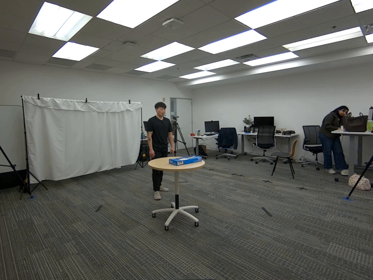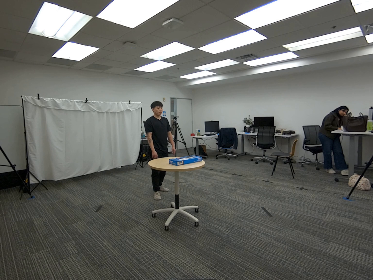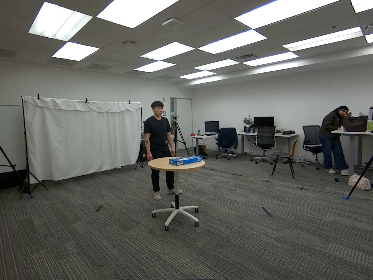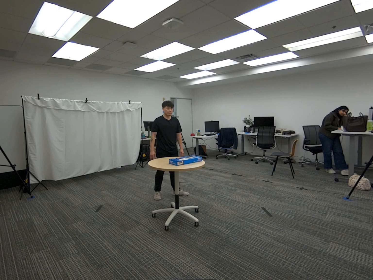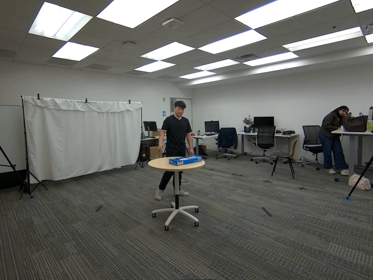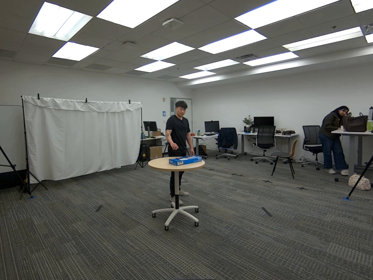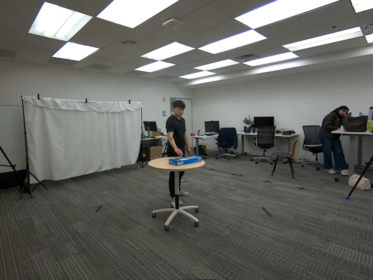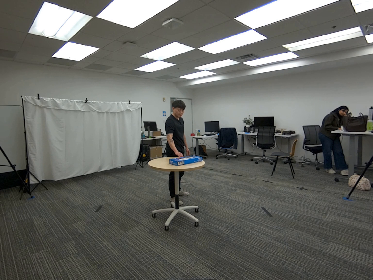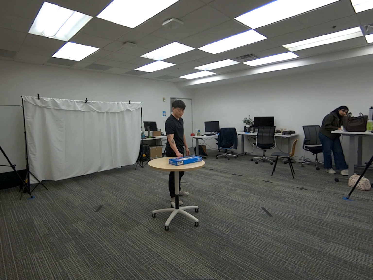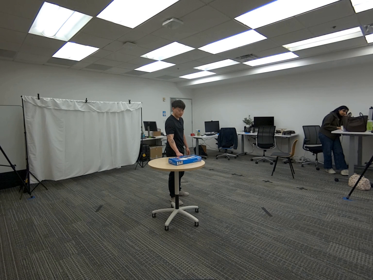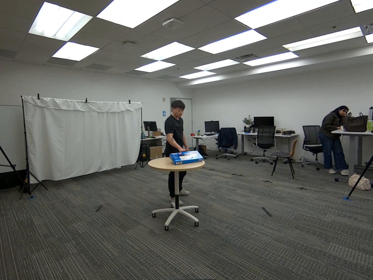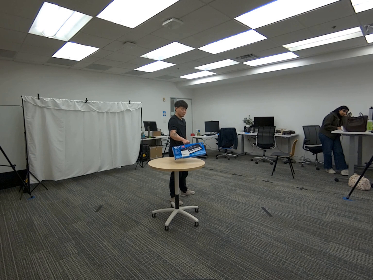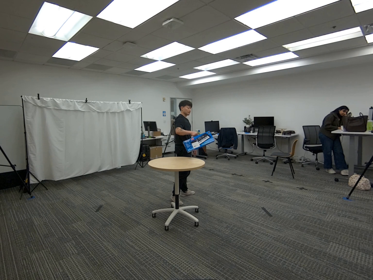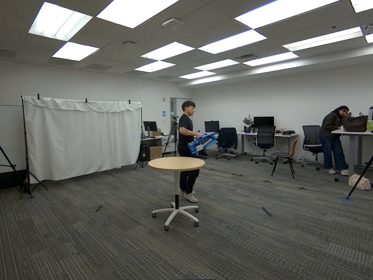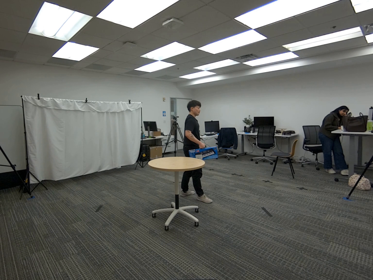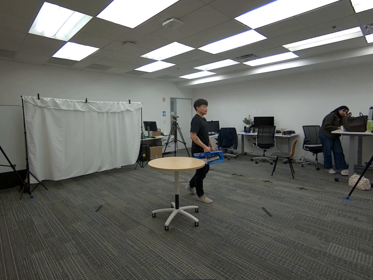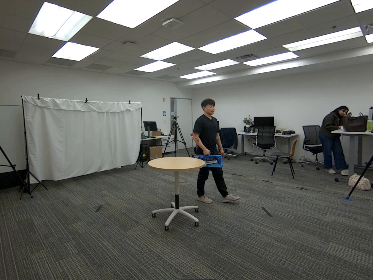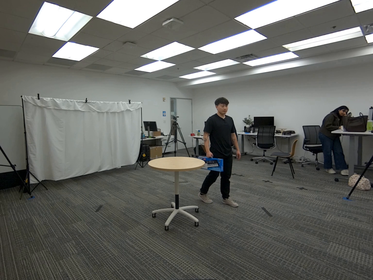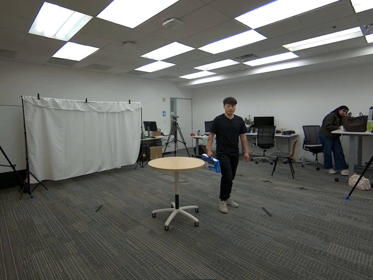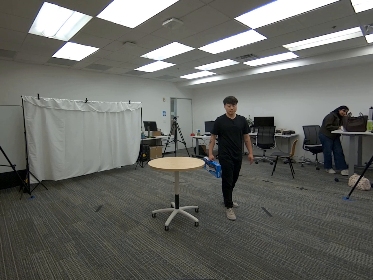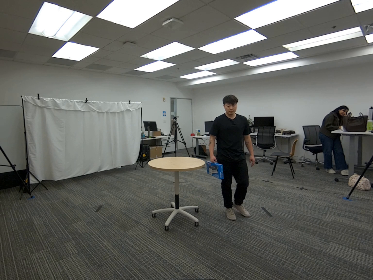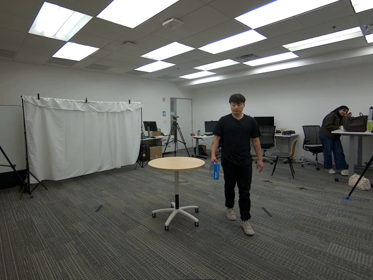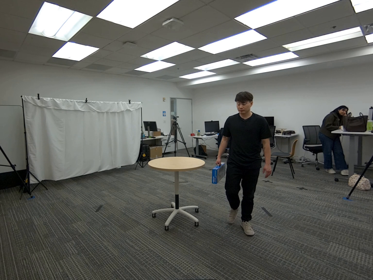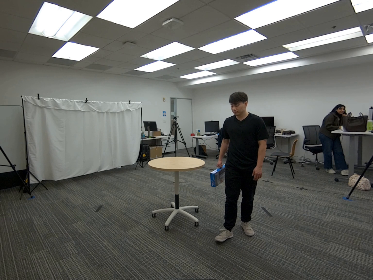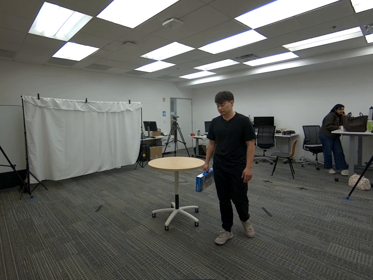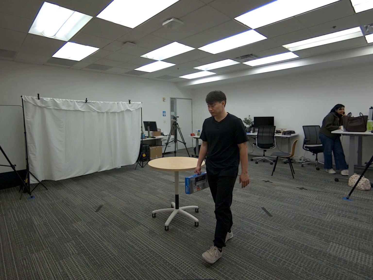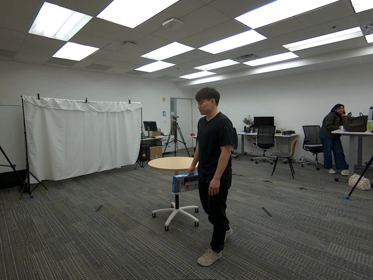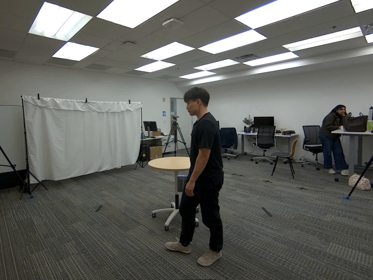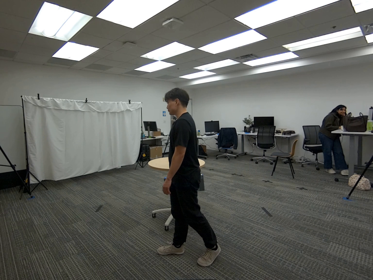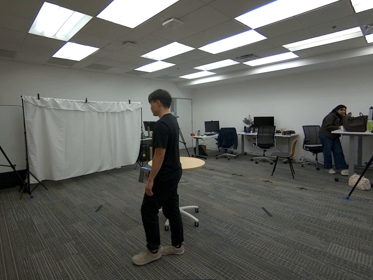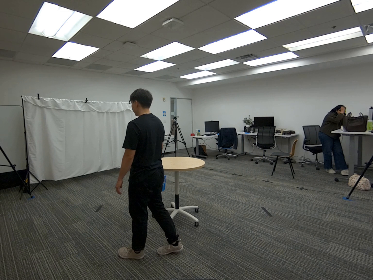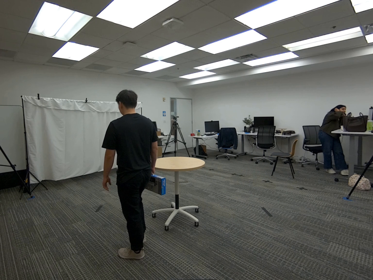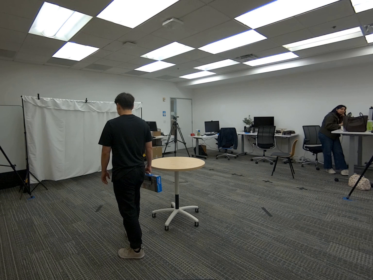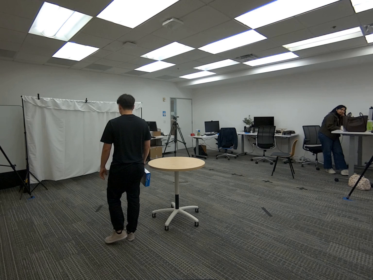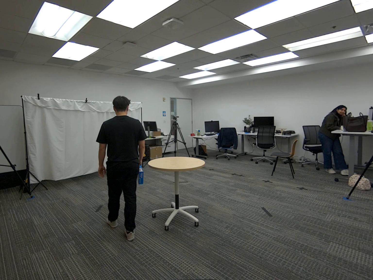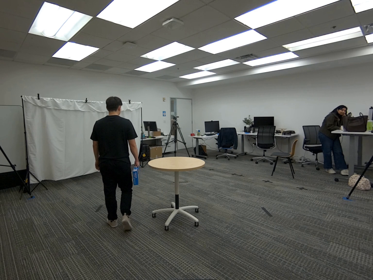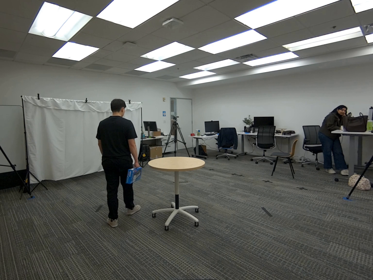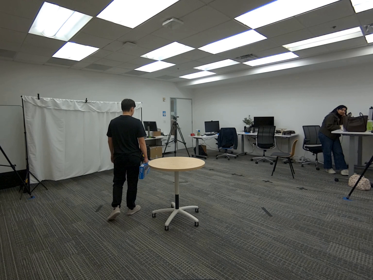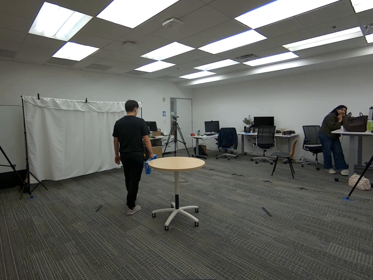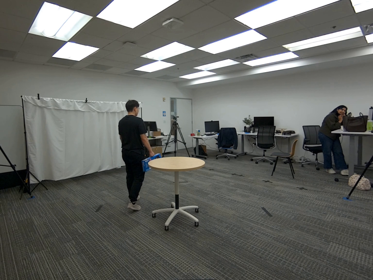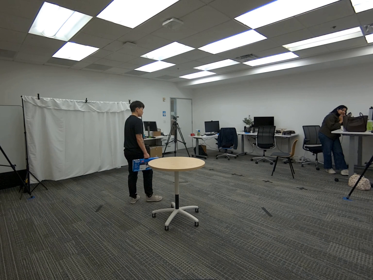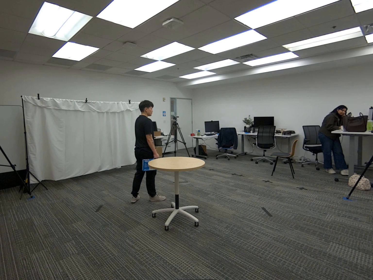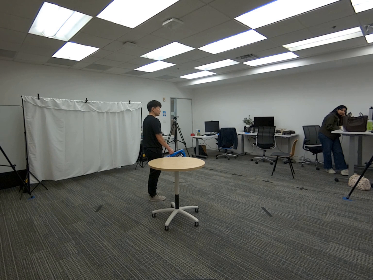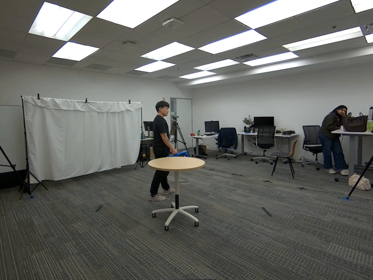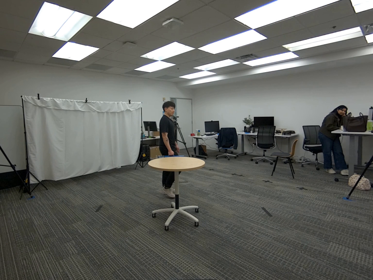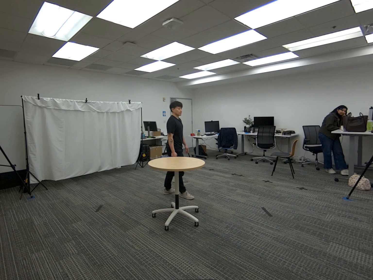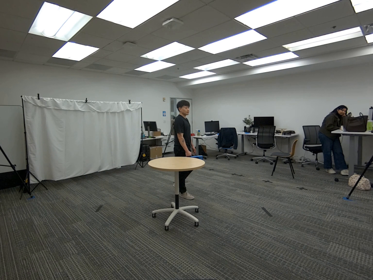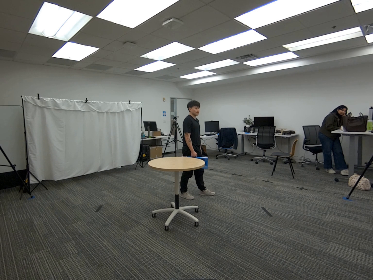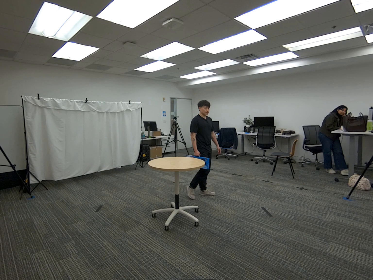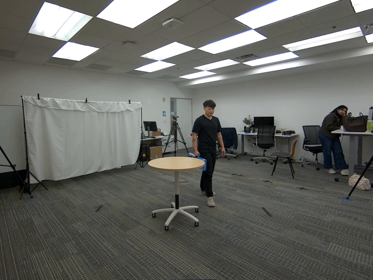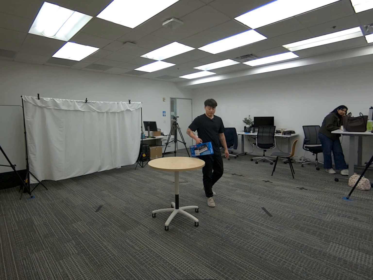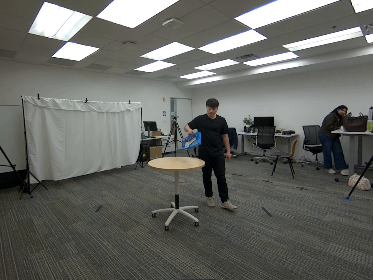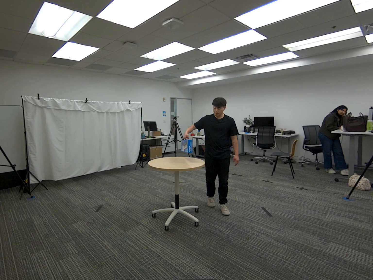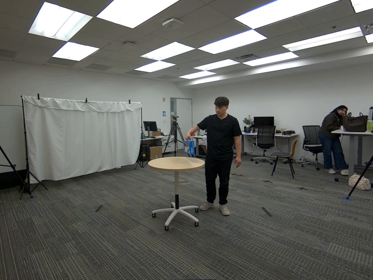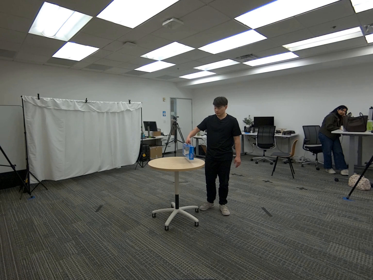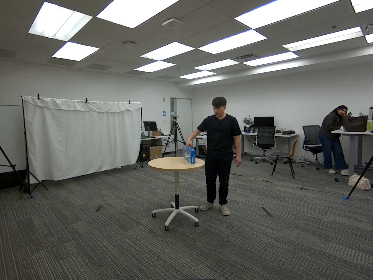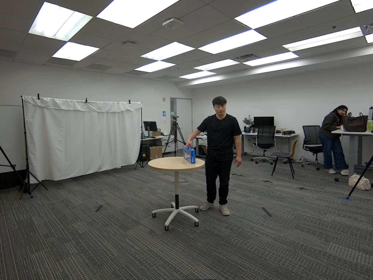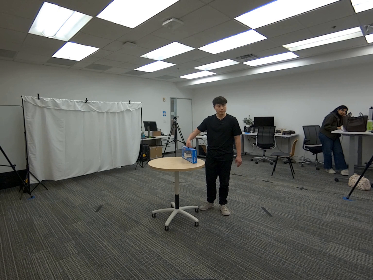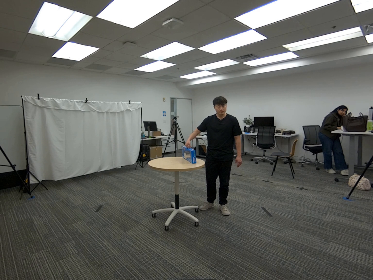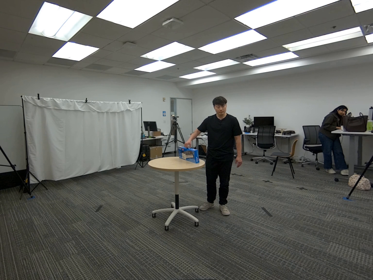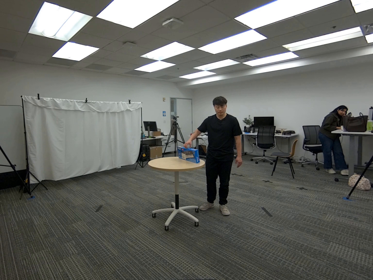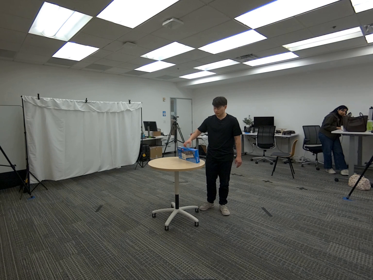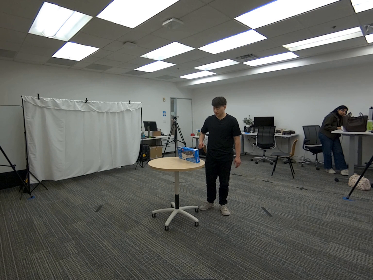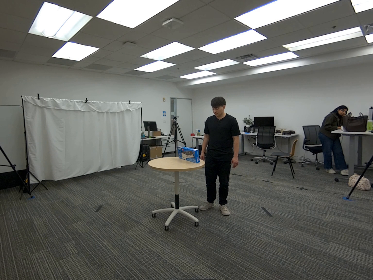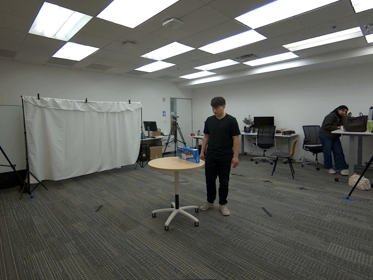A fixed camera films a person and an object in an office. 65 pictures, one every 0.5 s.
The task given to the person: Walk over to the keyboard box on the round table and pick up the box from the handle using your right hand. Walk within the bounding area and place the keyboard box on the round table.
